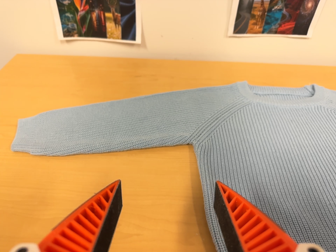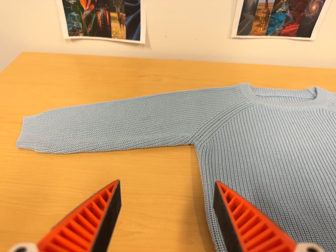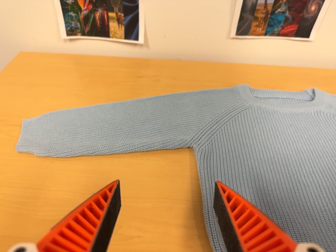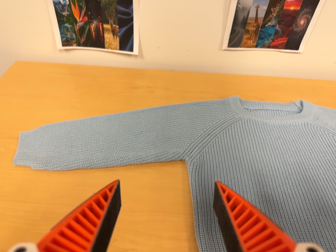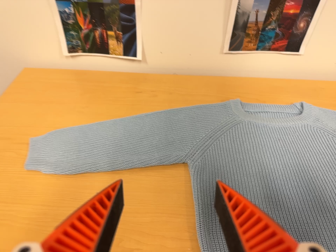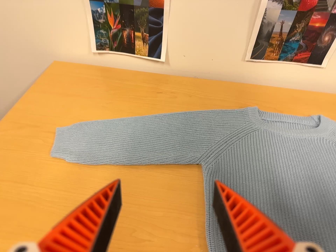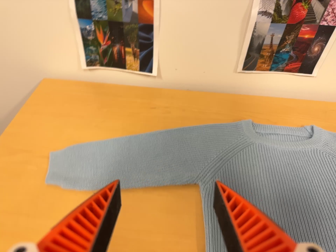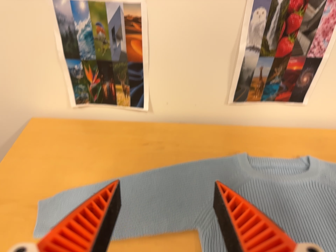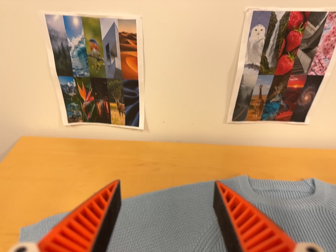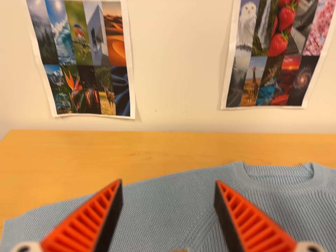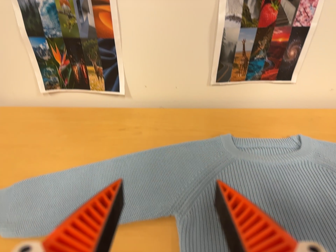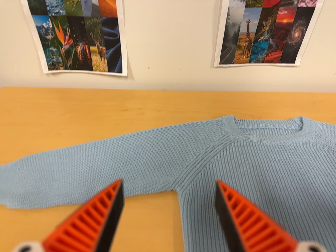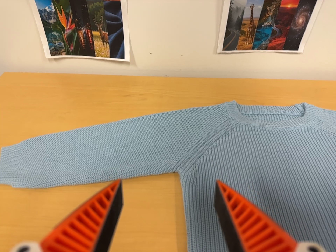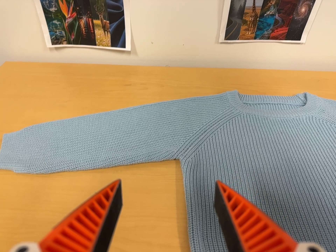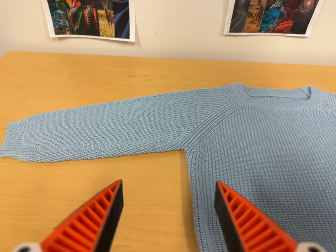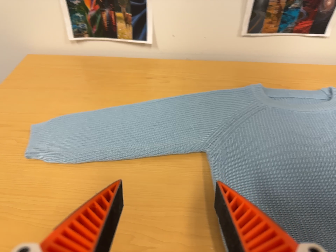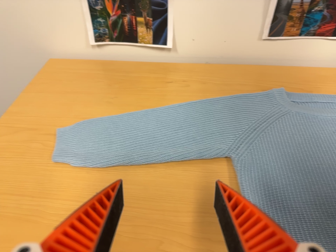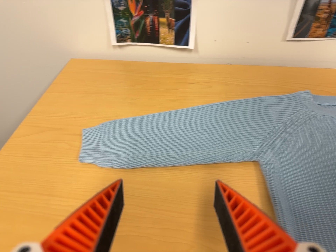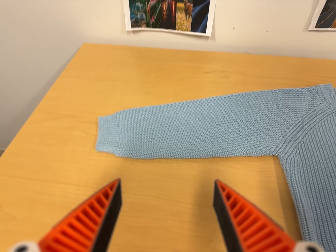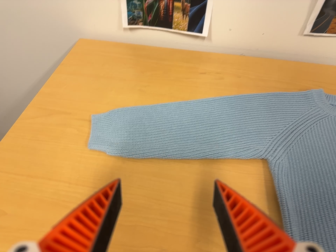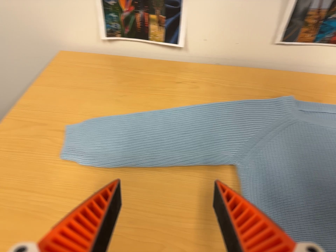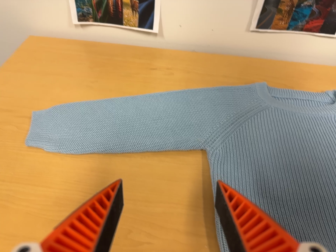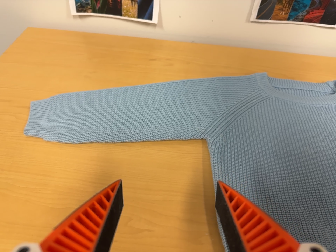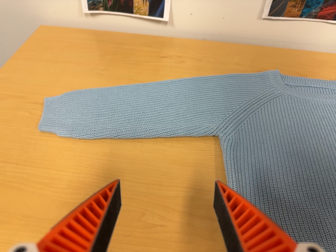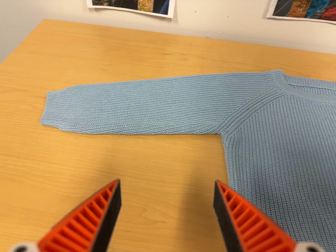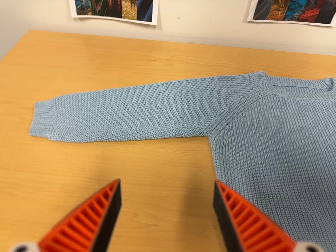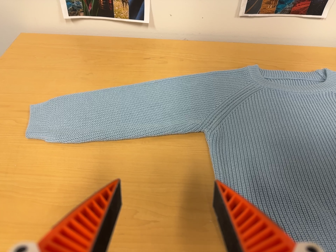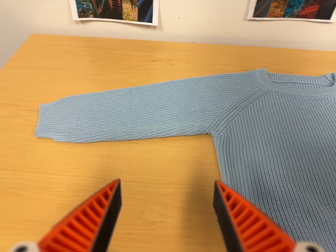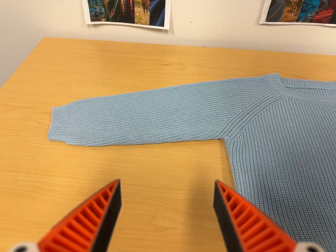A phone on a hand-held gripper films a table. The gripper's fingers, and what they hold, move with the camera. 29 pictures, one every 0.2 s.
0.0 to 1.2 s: The camera travels toward the top of its view and backward, about 12 cm, so close, fixed things drift downward.
1.2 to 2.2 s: The camera travels forward and to its right, about 9 cm, so what stands in front looms larger.
2.2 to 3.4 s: The camera travels to its left, about 10 cm, so close, fixed things drift to the right.
3.4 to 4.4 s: The camera travels to its right, about 5 cm, so close, fixed things drift to the left.
4.4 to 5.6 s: The camera shifts only a little, or ends up much as it began.
The film runs forward here.
